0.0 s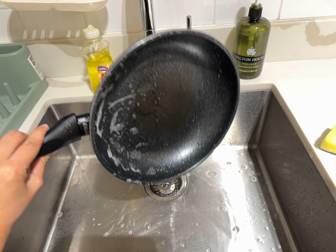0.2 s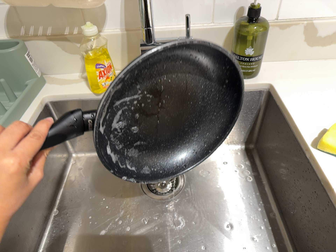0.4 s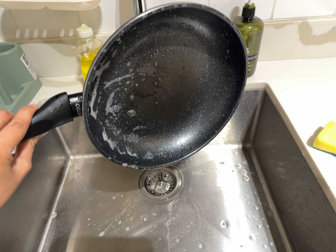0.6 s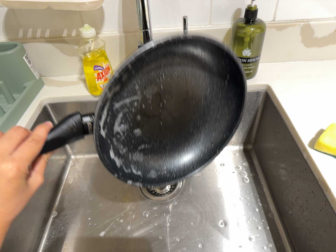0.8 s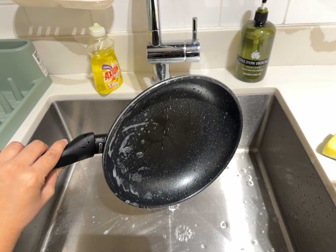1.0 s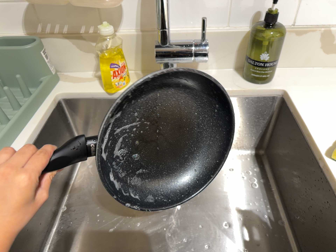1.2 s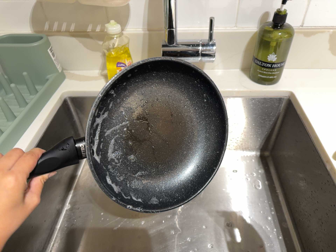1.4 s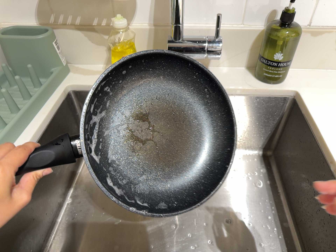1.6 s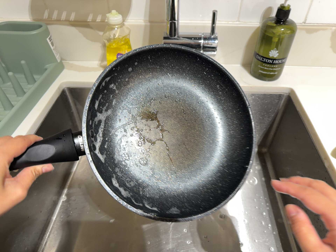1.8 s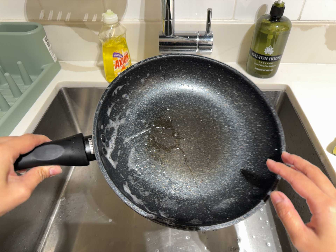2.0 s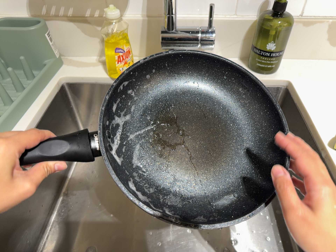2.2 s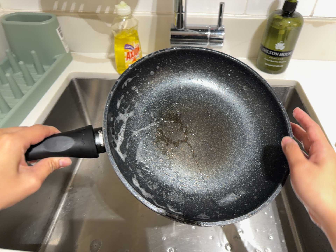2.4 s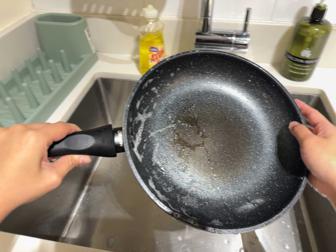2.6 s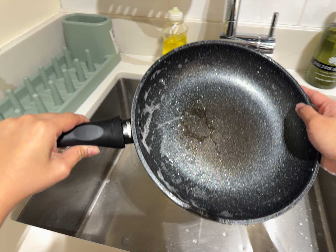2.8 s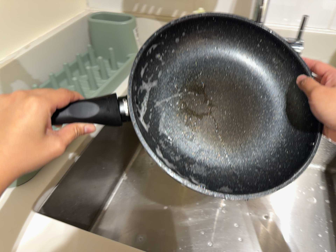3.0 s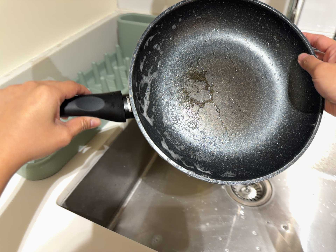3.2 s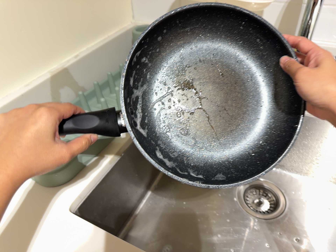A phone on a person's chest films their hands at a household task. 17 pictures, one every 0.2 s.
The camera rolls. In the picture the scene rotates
clockwise.
0.0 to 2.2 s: The camera shifts only a little, or ends up much as it began.
2.2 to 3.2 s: The camera swings to its left by about 20 degrees, and the scene slides to the right. It rolls about its line of sight by about 15 degrees, and the scene rotates clockwise.
The film runs forward here.
